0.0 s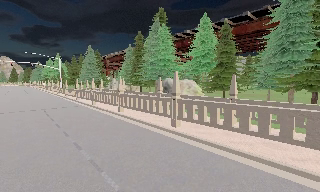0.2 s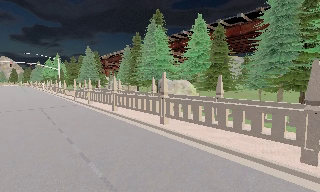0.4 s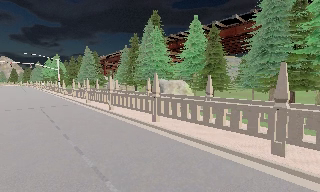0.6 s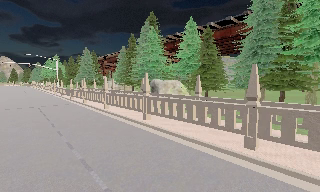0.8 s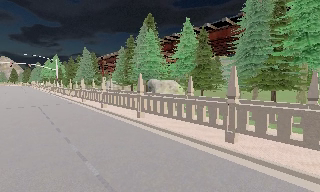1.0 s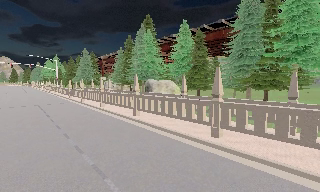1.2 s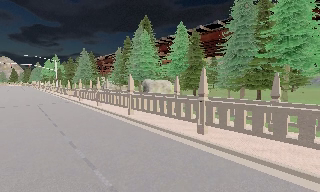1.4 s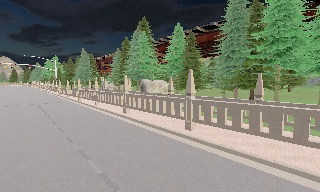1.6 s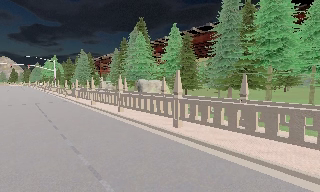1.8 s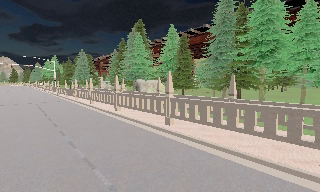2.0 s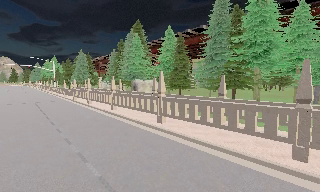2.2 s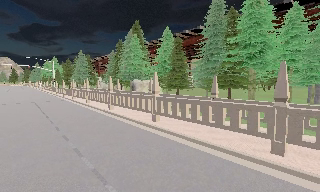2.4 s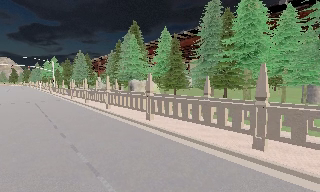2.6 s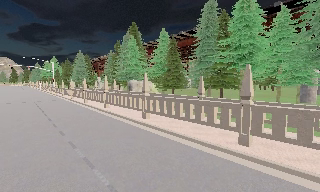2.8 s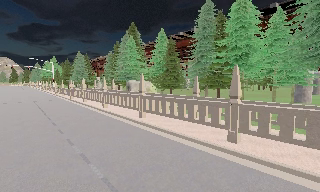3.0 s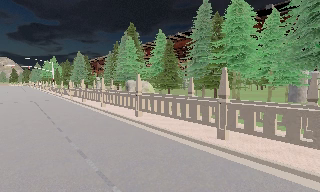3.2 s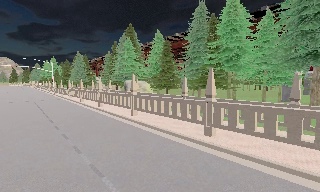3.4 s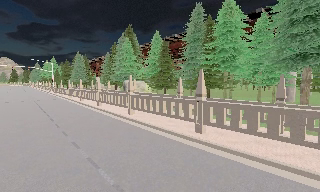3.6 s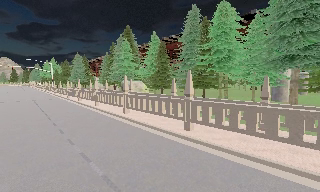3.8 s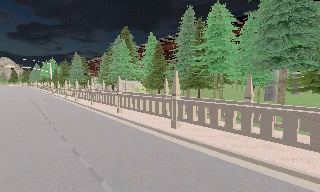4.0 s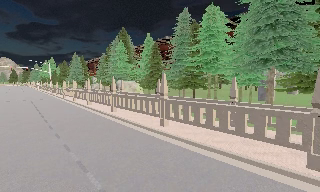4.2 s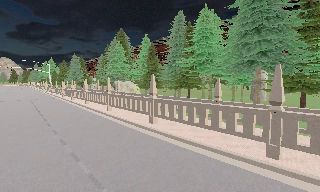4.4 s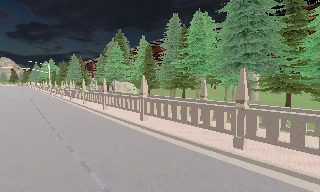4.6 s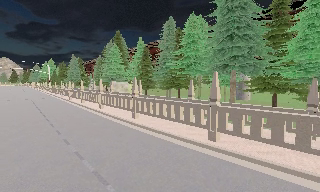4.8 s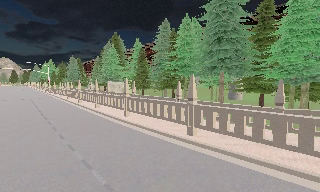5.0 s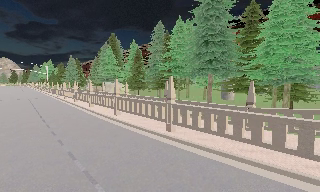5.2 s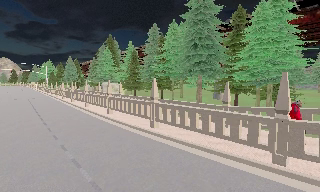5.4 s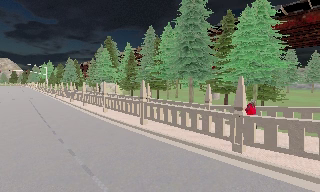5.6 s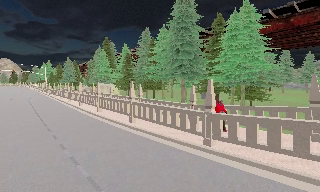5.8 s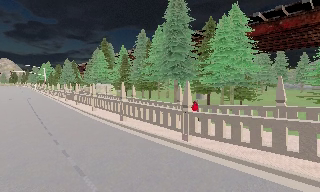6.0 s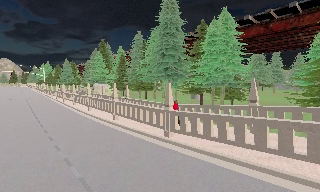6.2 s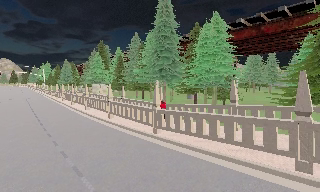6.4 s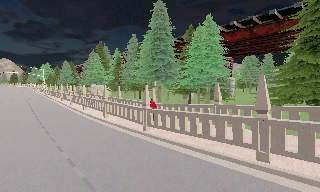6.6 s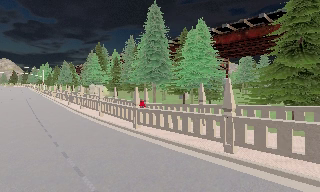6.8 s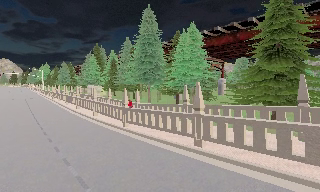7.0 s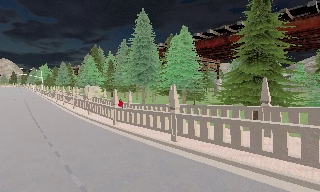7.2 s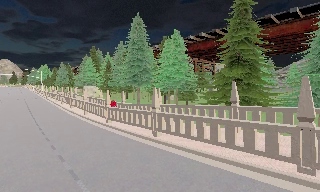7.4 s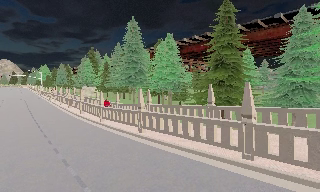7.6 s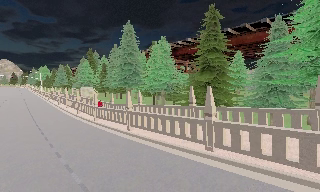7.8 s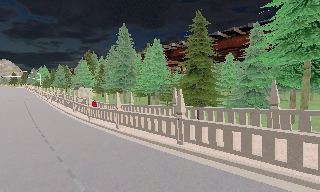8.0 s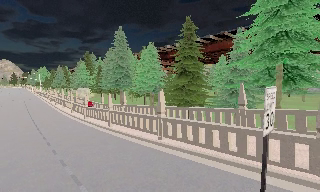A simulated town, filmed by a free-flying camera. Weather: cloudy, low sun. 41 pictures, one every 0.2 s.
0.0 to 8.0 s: The camera travels backward and to its right, about 35 m, so what stands in front gets smaller. It gains speed.
The film runs backward here.
